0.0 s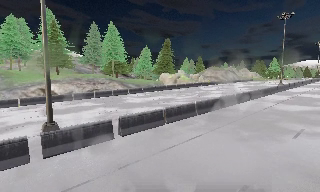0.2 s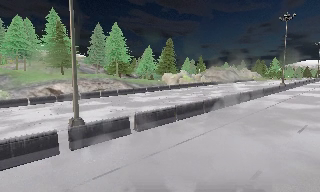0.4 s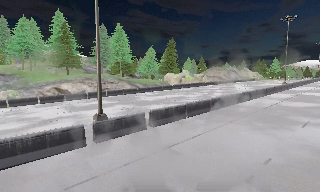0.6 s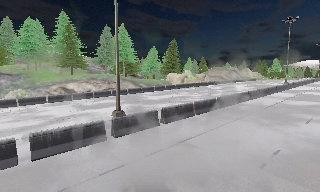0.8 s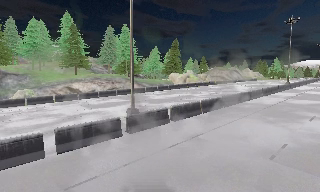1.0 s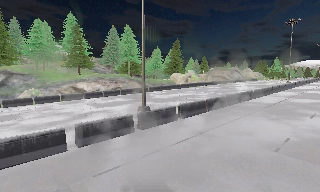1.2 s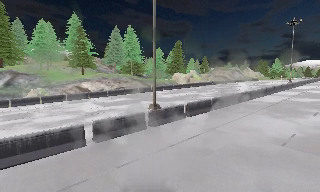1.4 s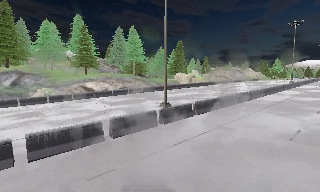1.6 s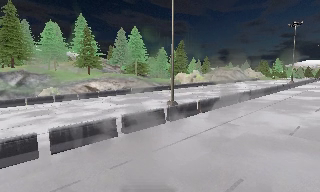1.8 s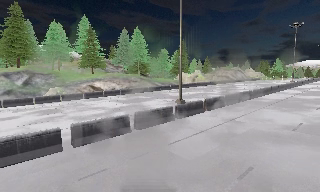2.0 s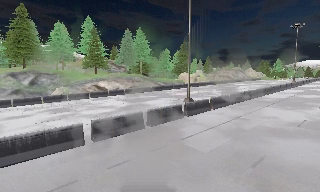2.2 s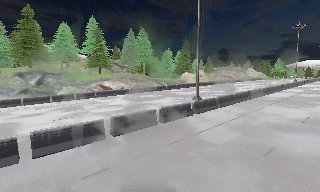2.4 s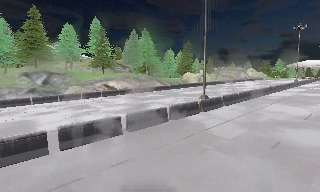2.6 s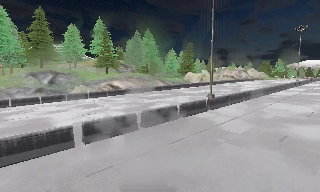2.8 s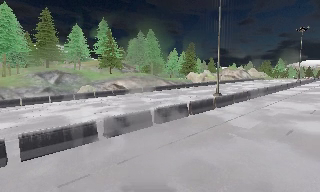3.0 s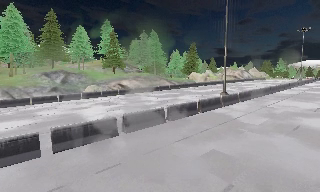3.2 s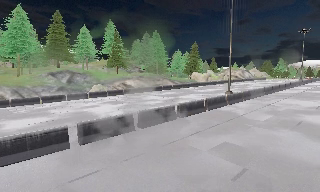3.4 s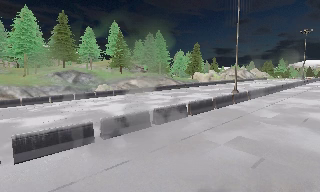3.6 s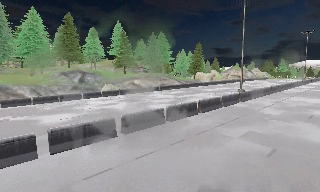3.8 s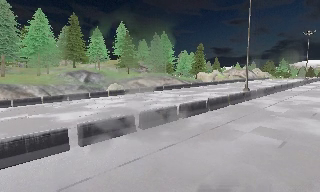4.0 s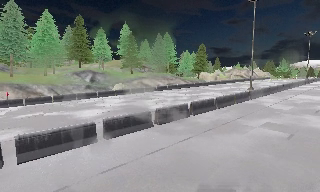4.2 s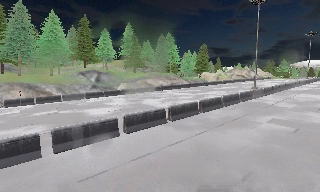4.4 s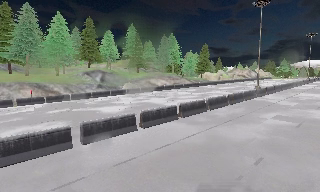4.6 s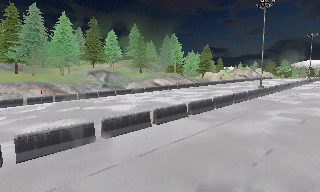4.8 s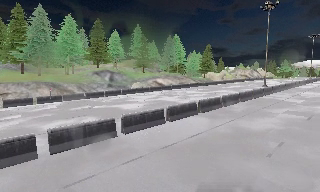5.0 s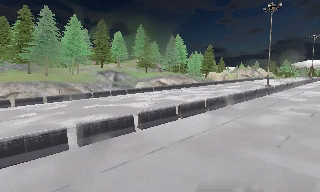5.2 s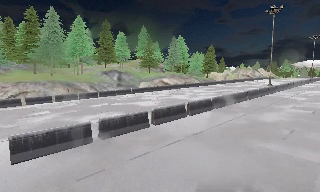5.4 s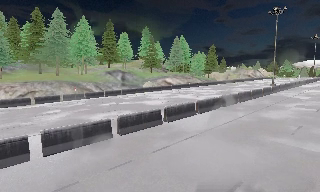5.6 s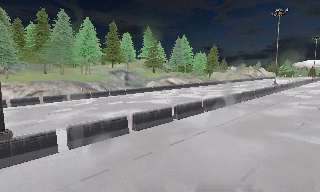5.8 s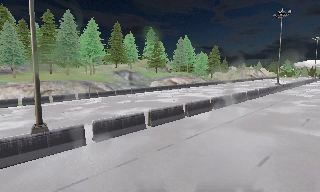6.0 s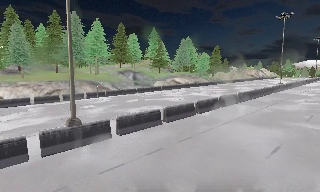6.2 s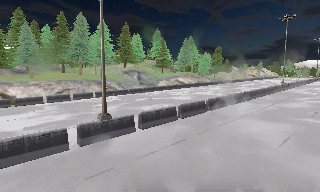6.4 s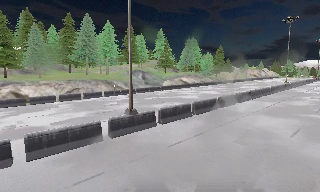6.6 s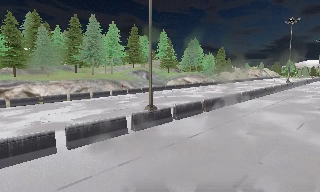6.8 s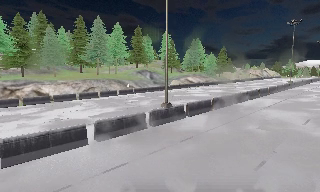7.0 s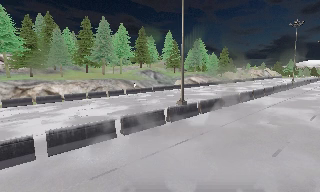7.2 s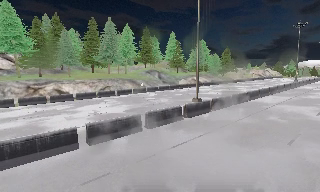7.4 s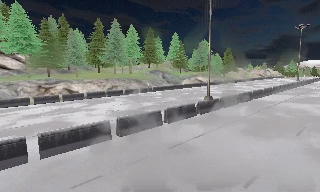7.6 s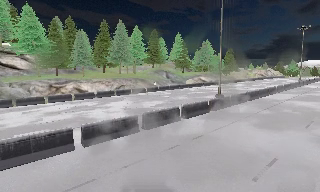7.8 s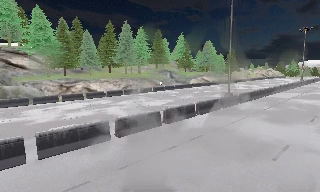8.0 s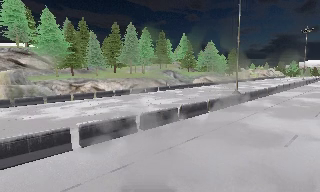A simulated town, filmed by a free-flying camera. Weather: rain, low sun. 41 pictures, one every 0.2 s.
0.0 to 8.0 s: The camera travels to its left and backward, about 50 m, so close, fixed things drift to the right.
The film runs backward here.
